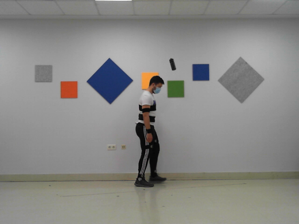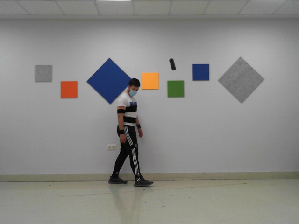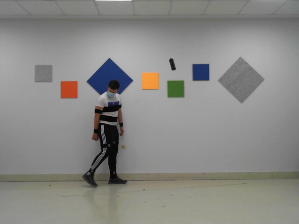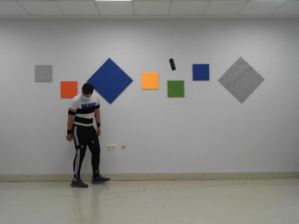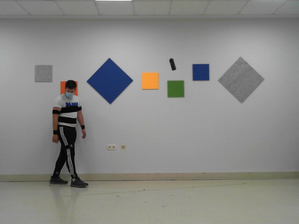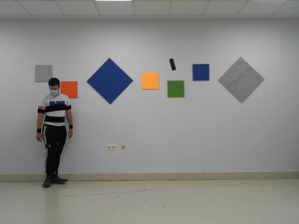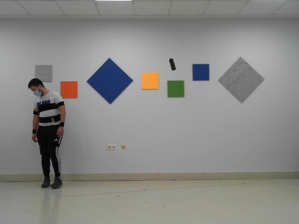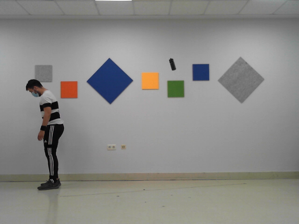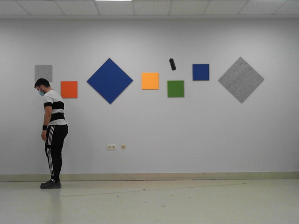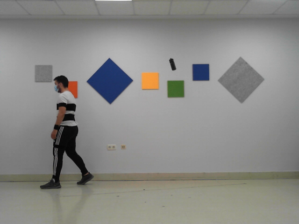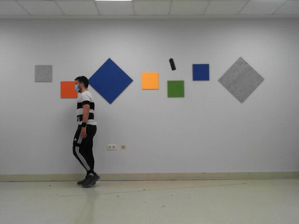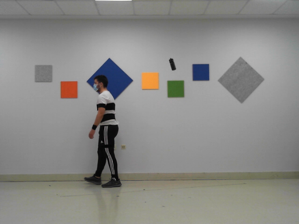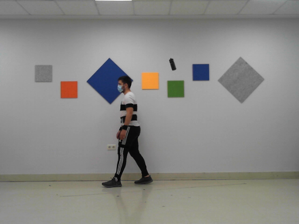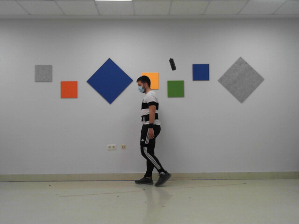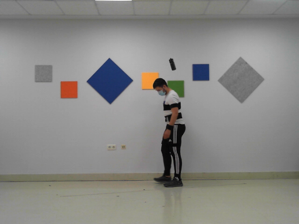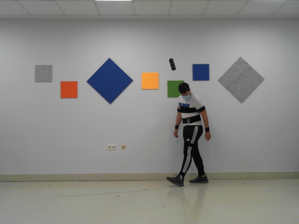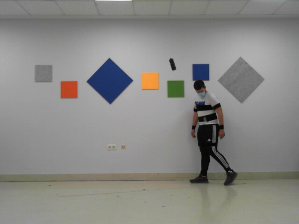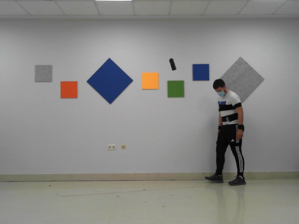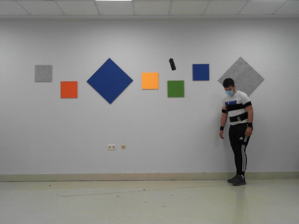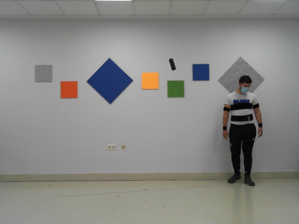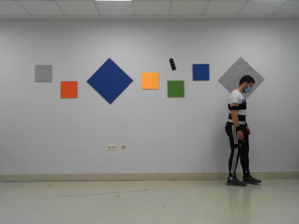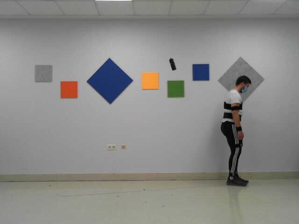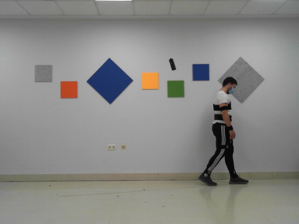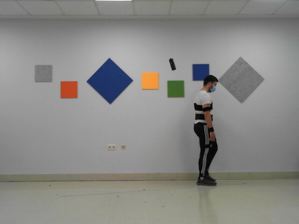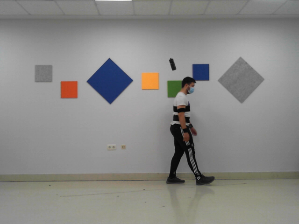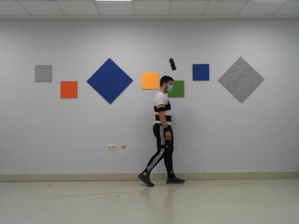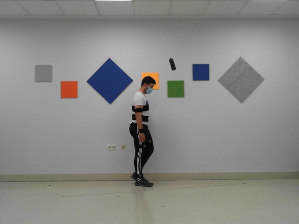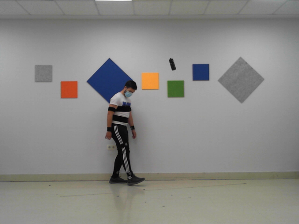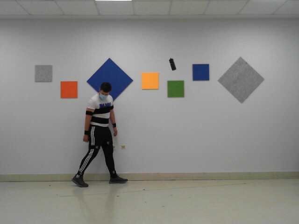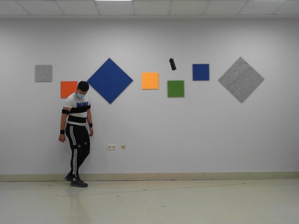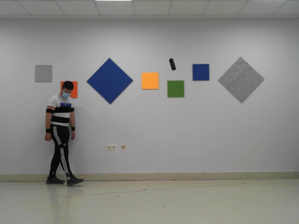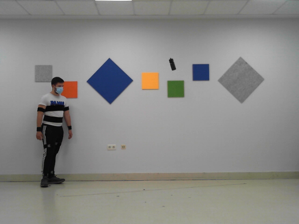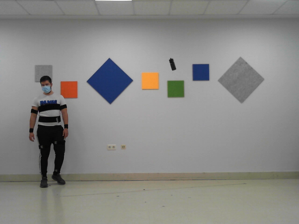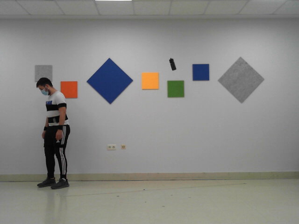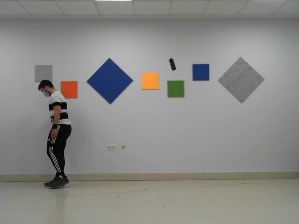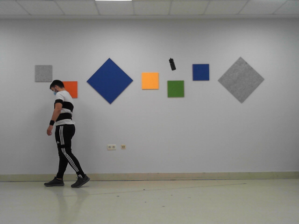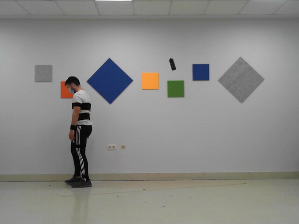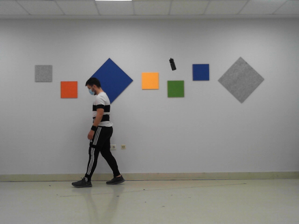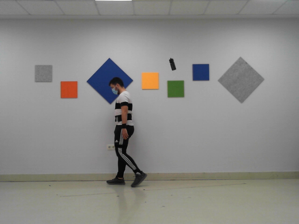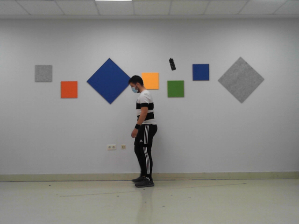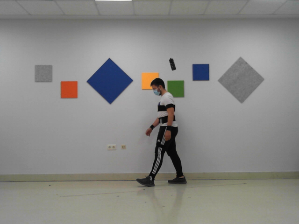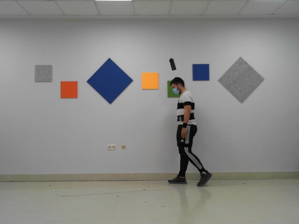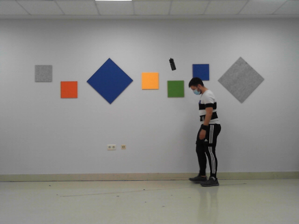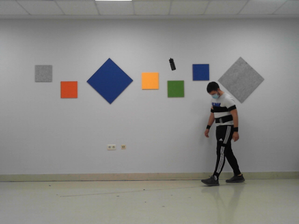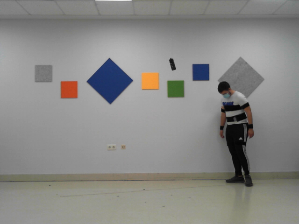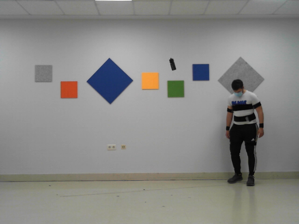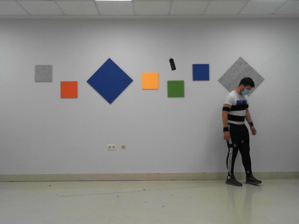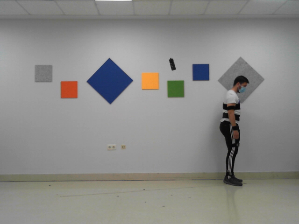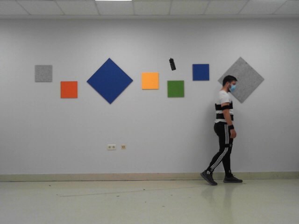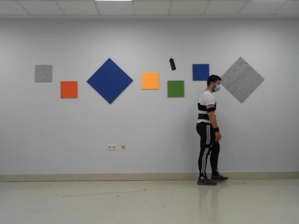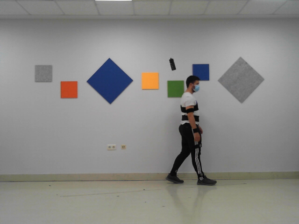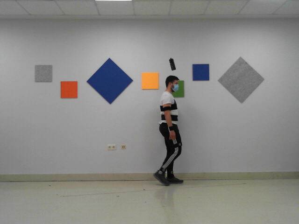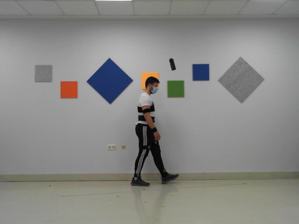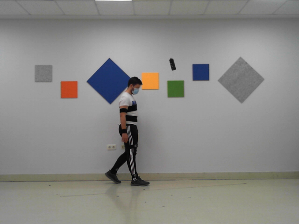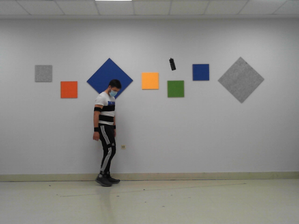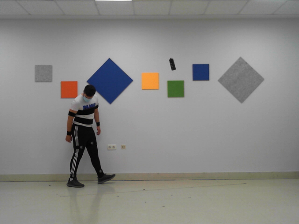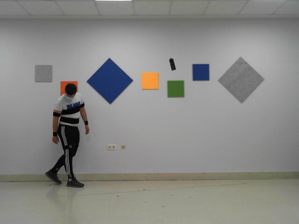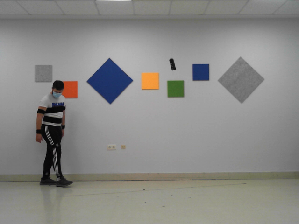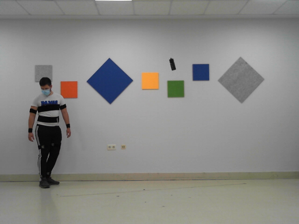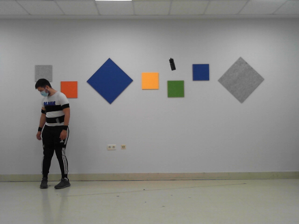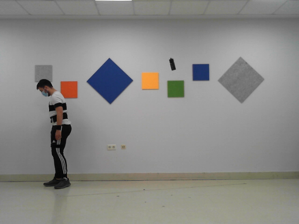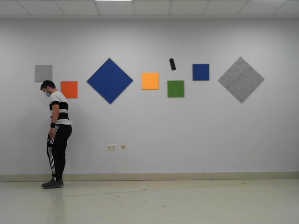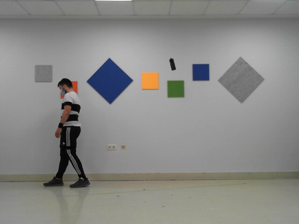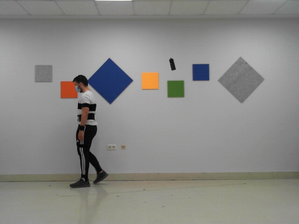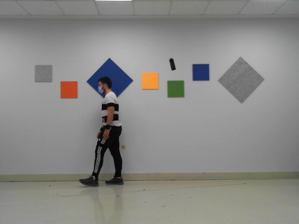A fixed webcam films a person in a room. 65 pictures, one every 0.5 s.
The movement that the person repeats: Walk backward.
